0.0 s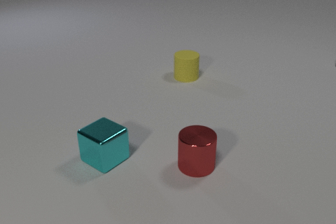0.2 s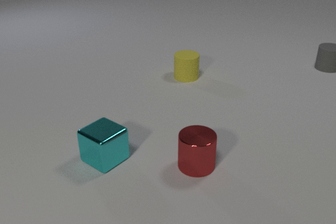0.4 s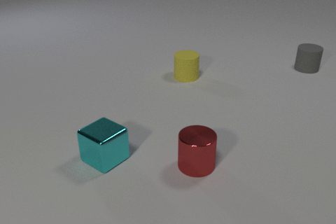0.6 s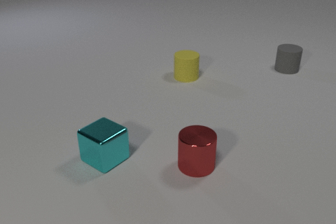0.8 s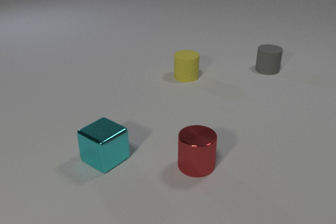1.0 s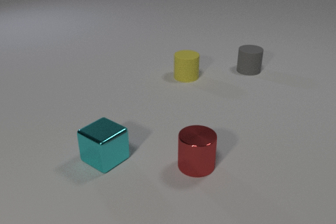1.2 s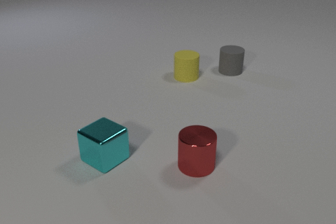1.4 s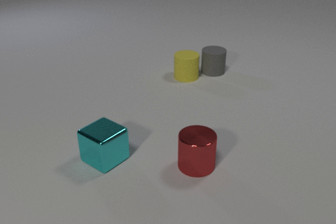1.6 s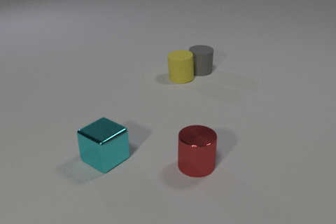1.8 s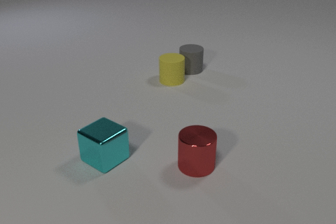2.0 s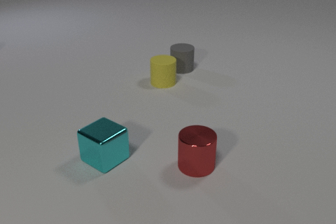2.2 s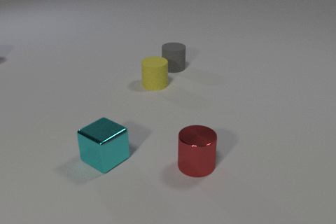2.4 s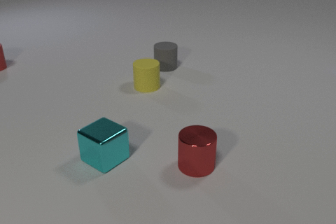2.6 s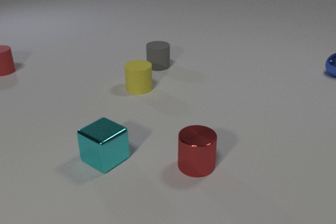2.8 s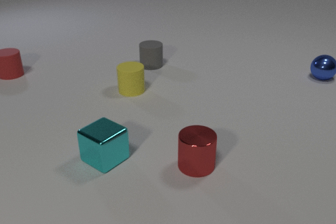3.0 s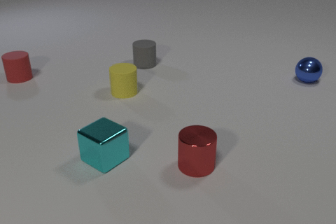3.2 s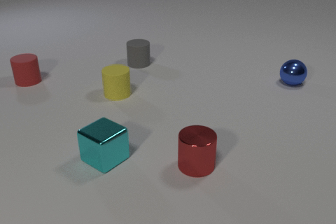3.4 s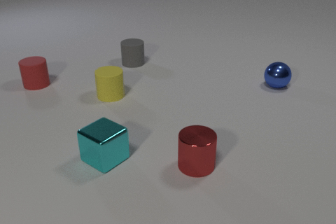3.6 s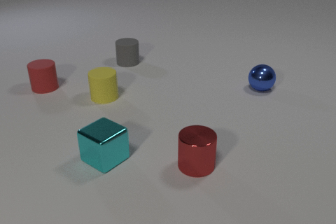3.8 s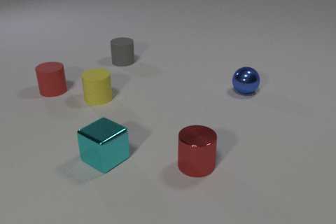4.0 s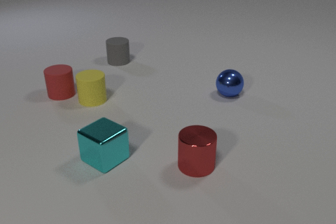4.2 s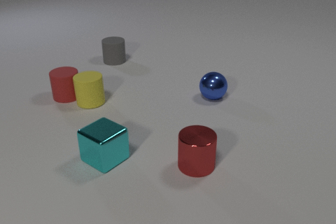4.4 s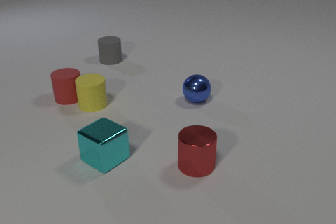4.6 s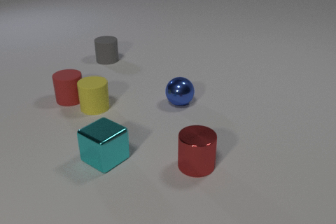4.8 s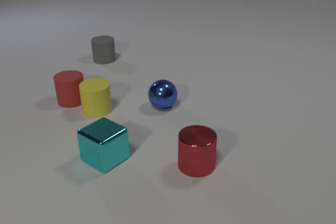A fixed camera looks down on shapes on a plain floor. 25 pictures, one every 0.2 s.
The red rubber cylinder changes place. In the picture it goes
toward the camera.
The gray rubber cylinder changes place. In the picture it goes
to the left.
0.0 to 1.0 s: The gray rubber cylinder slides to the left and toward the camera.
1.0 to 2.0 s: The gray rubber cylinder slides to the left. The yellow rubber cylinder slides to the left and toward the camera. The gray rubber cylinder and the yellow rubber cylinder collide.
2.0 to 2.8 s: The gray rubber cylinder slides to the left. The yellow rubber cylinder slides to the left and toward the camera. The red rubber cylinder comes in at the left edge, slides toward the camera and to the right. The blue metal sphere comes in at the right edge, rolls to the left and toward the camera.
2.8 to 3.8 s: The gray rubber cylinder slides to the left. The yellow rubber cylinder slides to the left and toward the camera. The red rubber cylinder slides toward the camera and to the right. The blue metal sphere rolls to the left and toward the camera.
3.8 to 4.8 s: The gray rubber cylinder slides to the left and away from the camera. The yellow rubber cylinder slides toward the camera. The red rubber cylinder slides toward the camera and to the right. The blue metal sphere rolls to the left and toward the camera. The yellow rubber cylinder and the red rubber cylinder collide.
Are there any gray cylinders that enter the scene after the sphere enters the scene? no.
What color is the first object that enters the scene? gray.
How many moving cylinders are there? 3.
